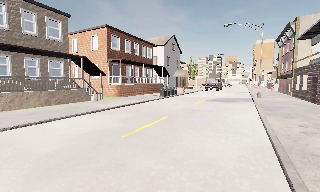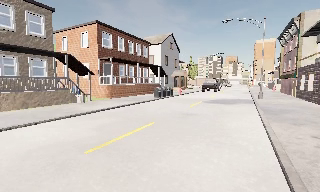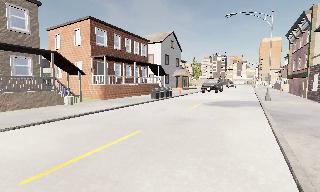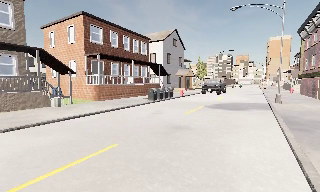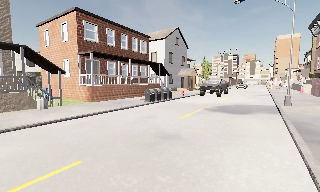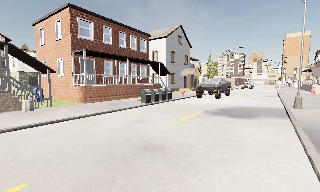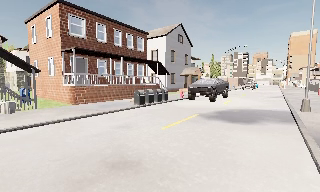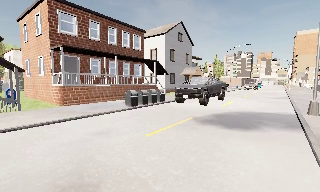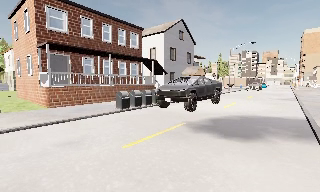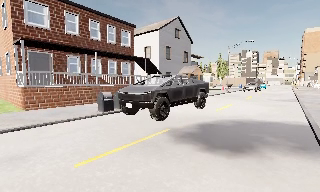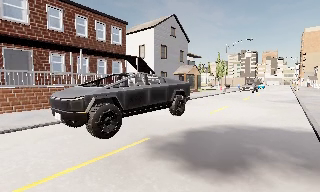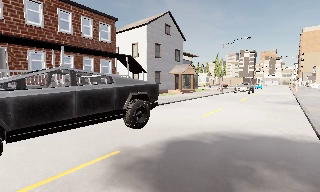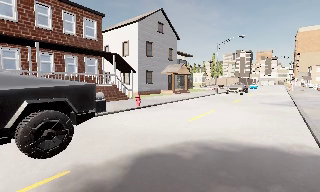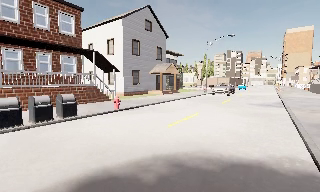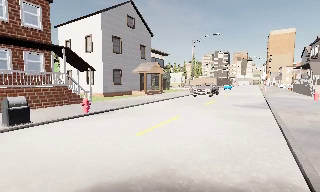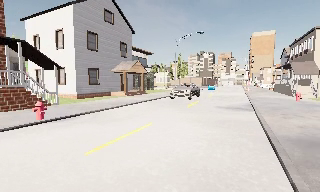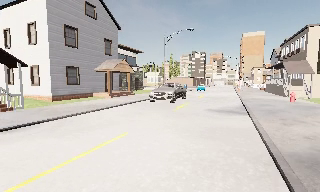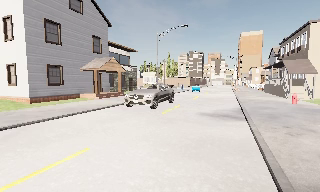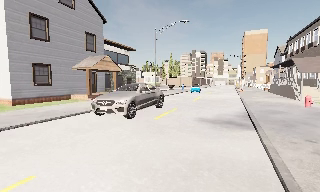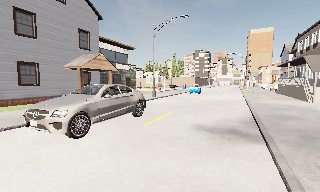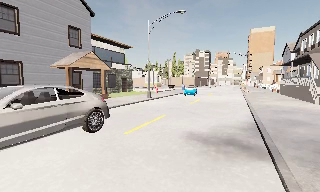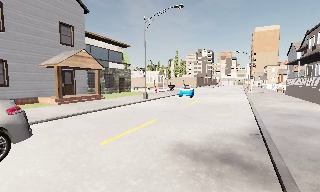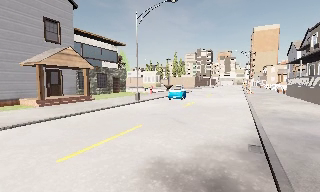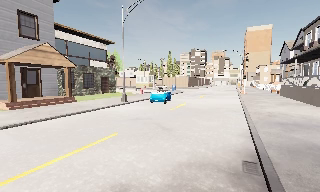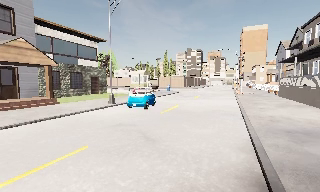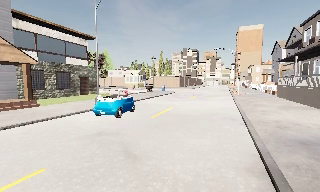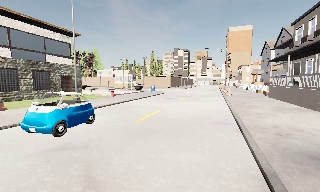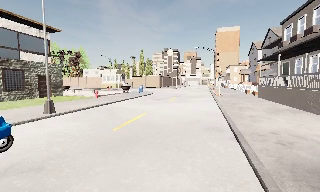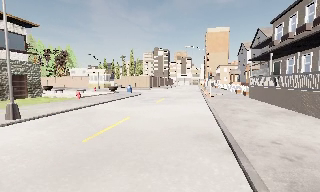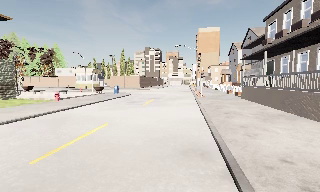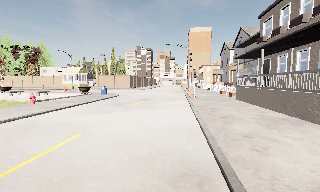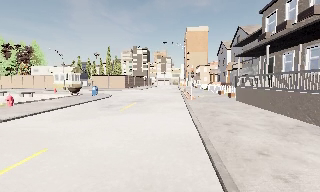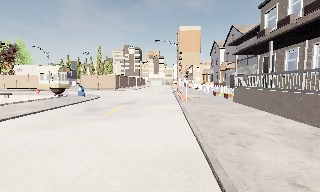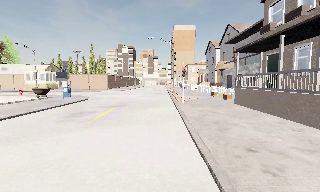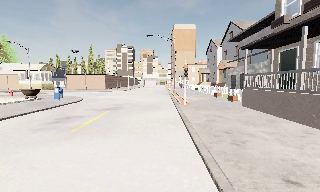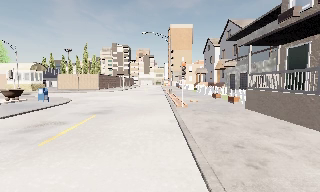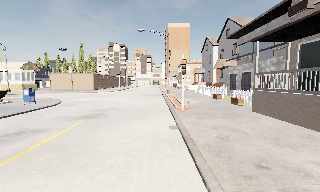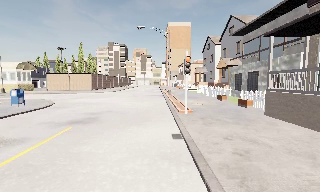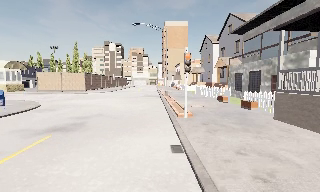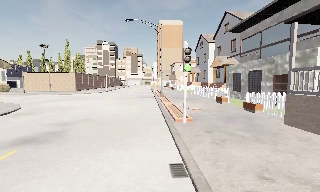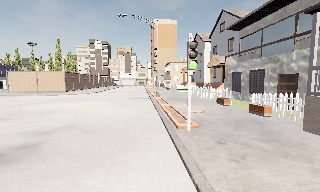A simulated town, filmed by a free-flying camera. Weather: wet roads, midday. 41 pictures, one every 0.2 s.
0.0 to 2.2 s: The camera pans to its left, which is counterclockwise from overhead, by about 10 degrees. It travels forward and to its right, about 13 m, so what stands in front looms larger.
2.2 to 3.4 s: The camera pans to its right, which is clockwise from overhead, by about 15 degrees. It travels forward and to its right, about 8 m, so what stands in front looms larger.
3.4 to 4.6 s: The camera travels forward and to its right, about 7 m, so what stands in front looms larger.
4.6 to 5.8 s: The camera pans to its right, which is clockwise from overhead, by about 15 degrees. It travels forward, about 6 m, so what stands in front looms larger.
5.8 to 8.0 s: The camera pans to its right, which is clockwise from overhead, by about 15 degrees. It travels forward, about 12 m, so what stands in front looms larger.
The film runs forward here.
